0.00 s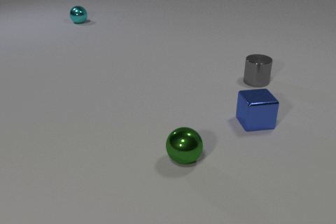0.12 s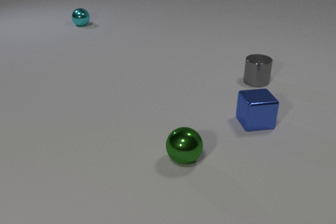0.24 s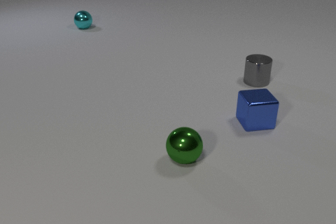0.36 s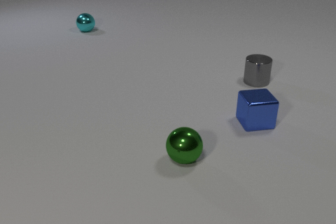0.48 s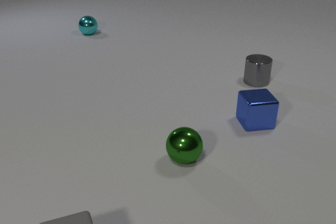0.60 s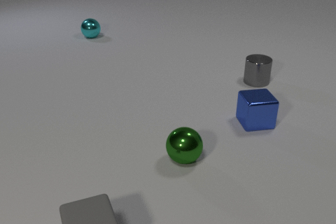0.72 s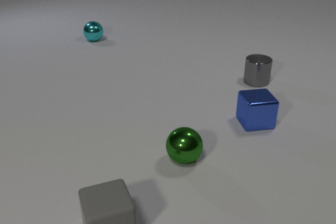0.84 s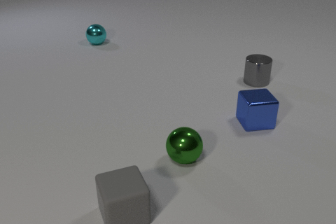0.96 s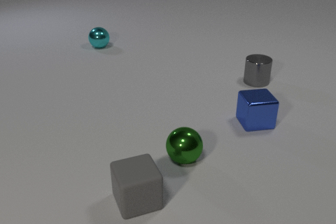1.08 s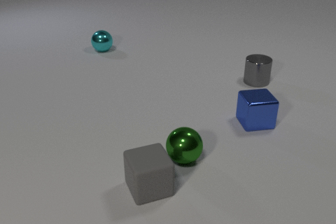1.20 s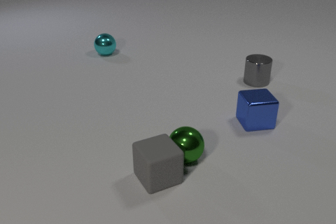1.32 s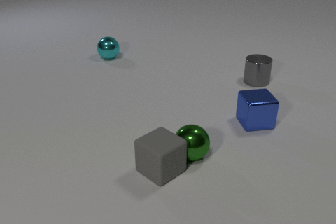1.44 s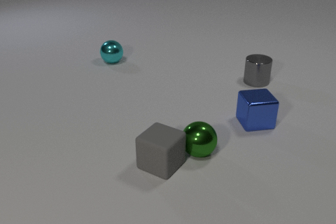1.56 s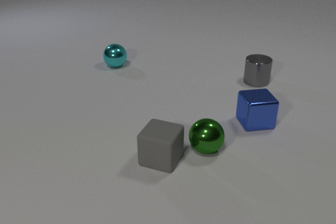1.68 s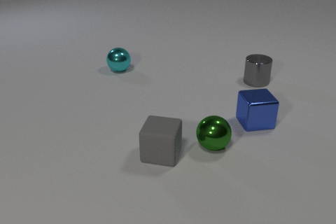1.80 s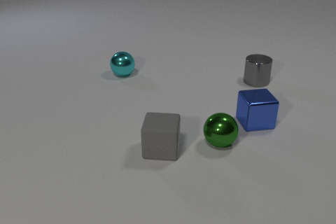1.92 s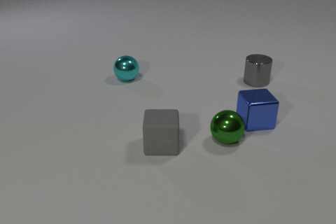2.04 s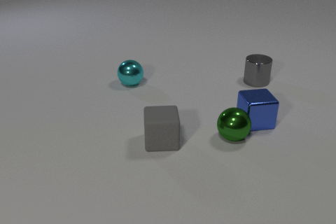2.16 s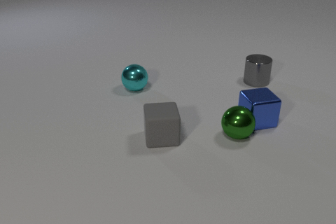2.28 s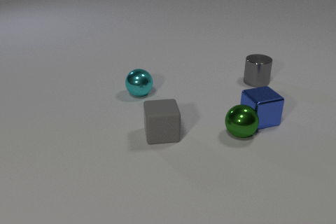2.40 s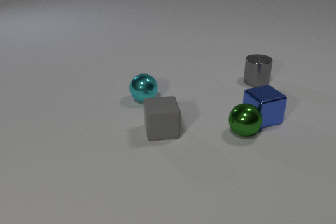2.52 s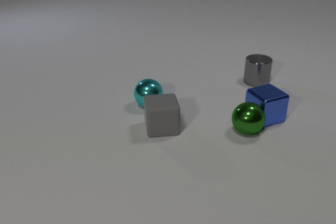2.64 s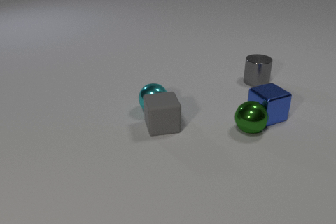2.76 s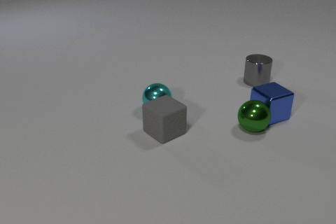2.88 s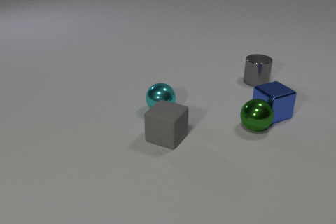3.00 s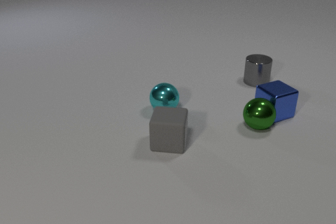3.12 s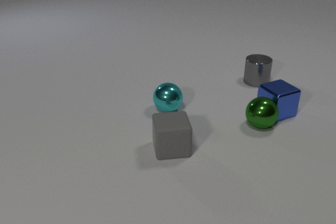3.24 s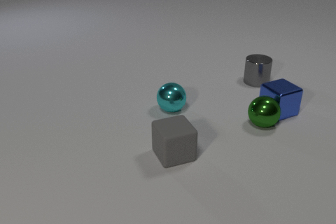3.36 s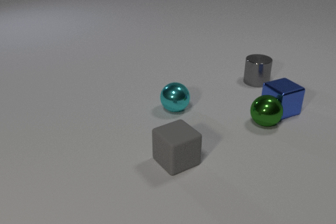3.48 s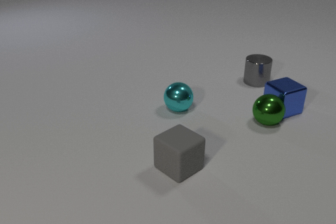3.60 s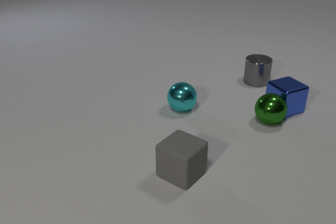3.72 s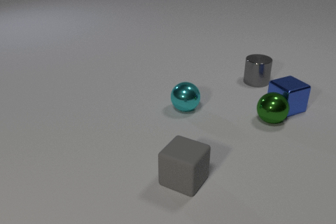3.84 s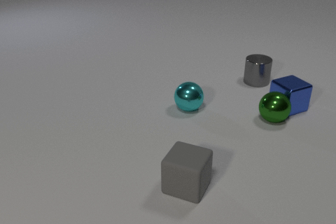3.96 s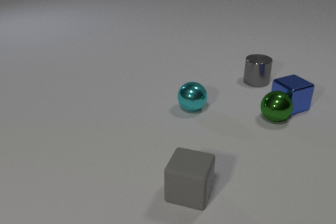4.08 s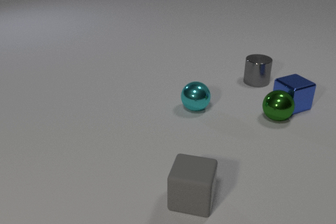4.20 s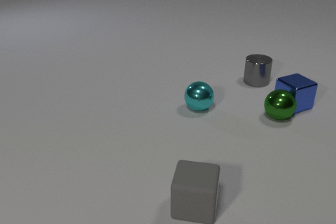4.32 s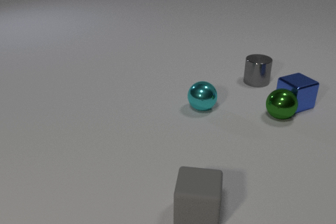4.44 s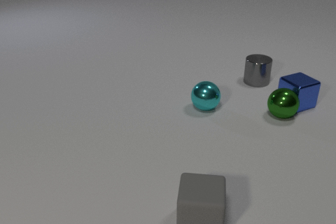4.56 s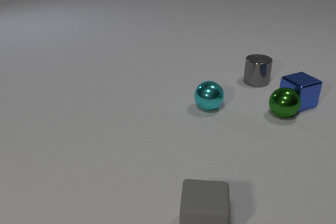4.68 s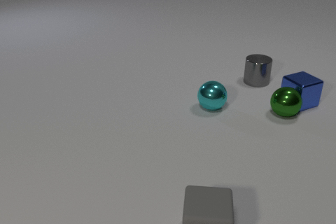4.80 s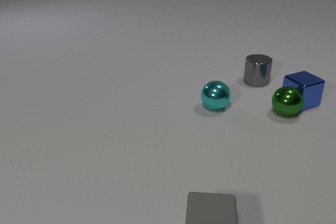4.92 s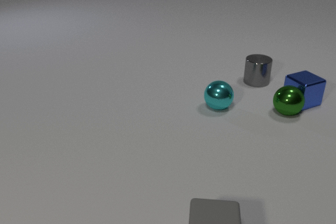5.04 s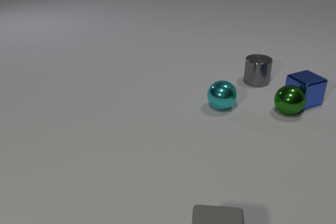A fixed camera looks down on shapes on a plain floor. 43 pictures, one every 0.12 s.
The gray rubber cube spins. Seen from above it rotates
counterclockwise.
The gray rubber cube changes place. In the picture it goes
to the right.
0.00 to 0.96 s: The gray rubber cube comes in at the bottom edge, slides away from the camera and to the right. The cyan metal sphere rolls toward the camera.
0.96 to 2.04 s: The gray rubber cube slides away from the camera, spins counterclockwise seen from above by about 75 degrees, its near face sliding to the right. The green metal sphere rolls to the right and away from the camera. The cyan metal sphere rolls toward the camera. The gray rubber cube and the green metal sphere collide.
2.04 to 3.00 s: The gray rubber cube slides to the right, spins so that its near face slides to the right, counterclockwise seen from above. The green metal sphere rolls away from the camera and to the right. The cyan metal sphere rolls toward the camera and to the right. The blue metal cube slides away from the camera and to the right. The green metal sphere and the blue metal cube collide. The gray rubber cube and the cyan metal sphere collide.
3.00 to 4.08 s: The gray rubber cube slides toward the camera, spins so that its near face slides to the right, counterclockwise seen from above. The green metal sphere rolls away from the camera and to the right. The cyan metal sphere rolls to the right. The blue metal cube slides away from the camera and to the right.
4.08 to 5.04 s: The gray rubber cube slides toward the camera. The green metal sphere rolls away from the camera and to the right. The cyan metal sphere rolls to the right. The blue metal cube slides away from the camera and to the right.
Are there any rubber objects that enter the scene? yes.
What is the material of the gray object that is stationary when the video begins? metal.
How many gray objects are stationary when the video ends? 1.
